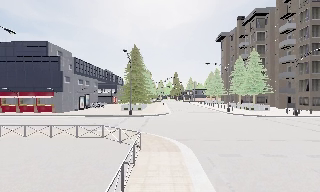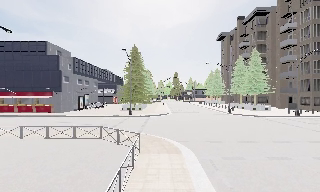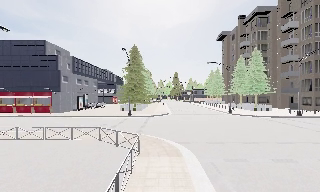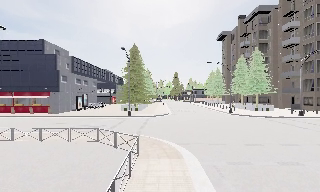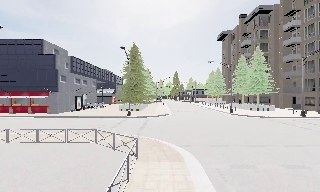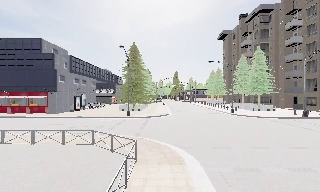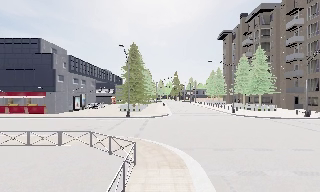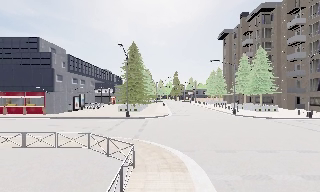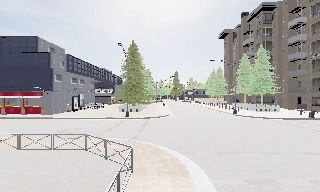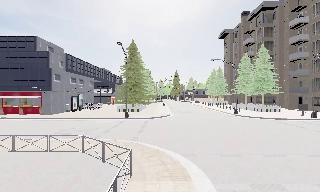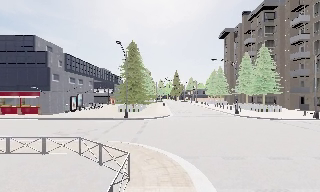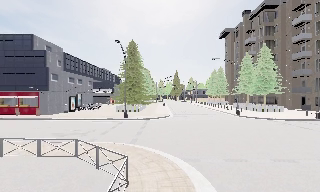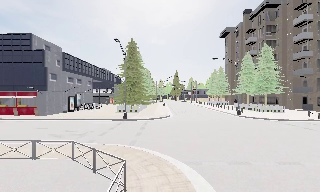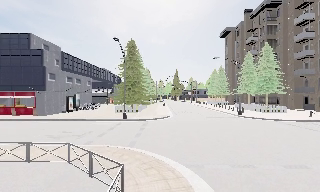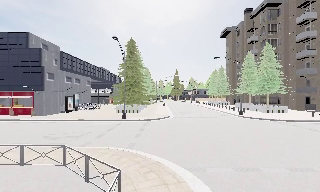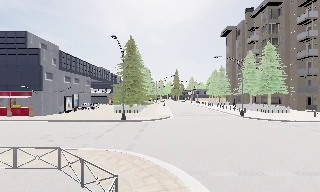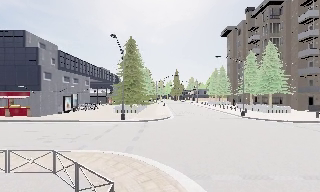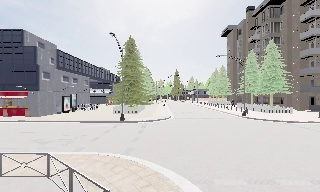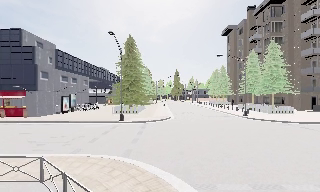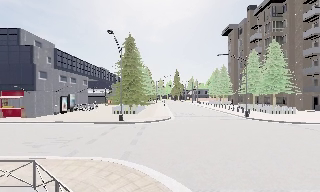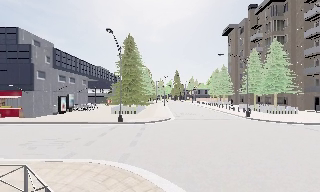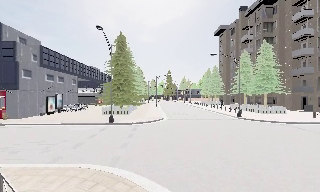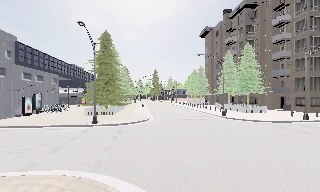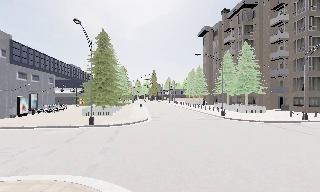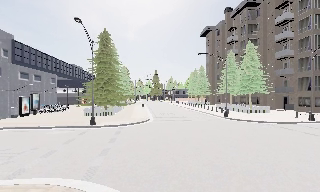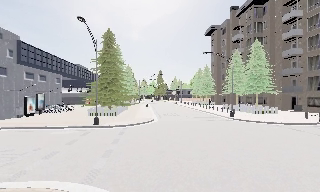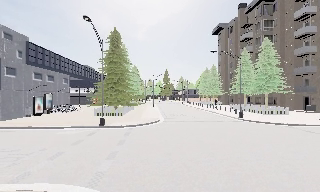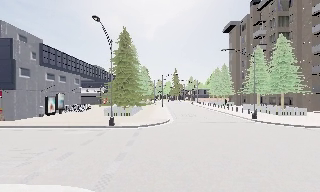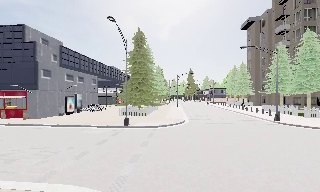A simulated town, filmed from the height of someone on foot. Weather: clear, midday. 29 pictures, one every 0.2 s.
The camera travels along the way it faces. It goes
forward.
0.0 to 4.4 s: The camera travels forward, about 6 m, so what stands in front looms larger.
4.4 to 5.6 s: The camera swings to its left by about 10 degrees, and the scene slides to the right. It travels forward, about 1.5 m, so what stands in front looms larger.
The film runs forward here.
